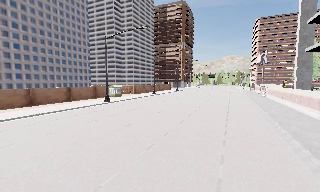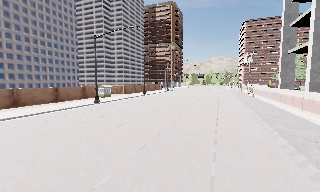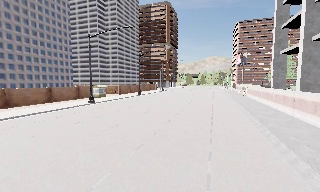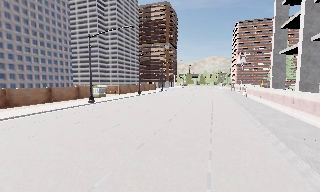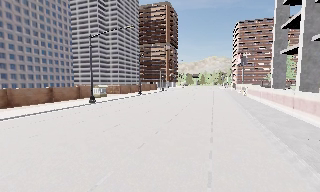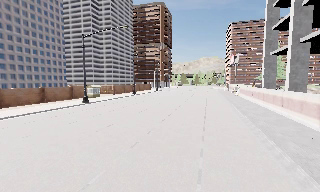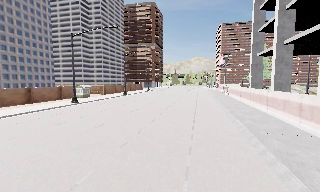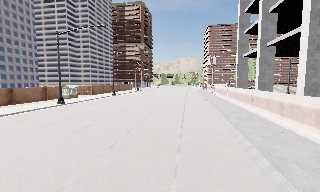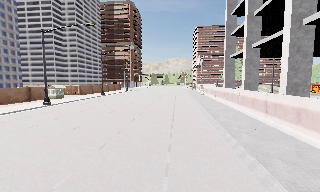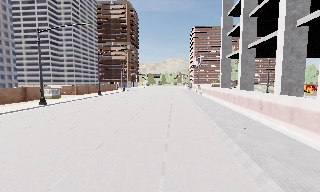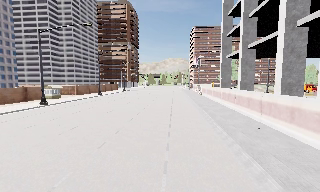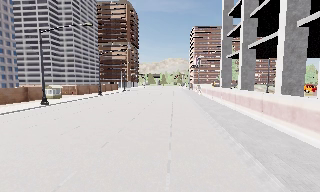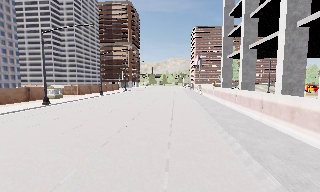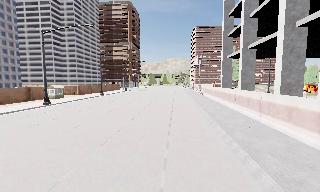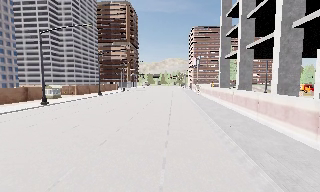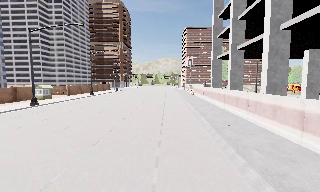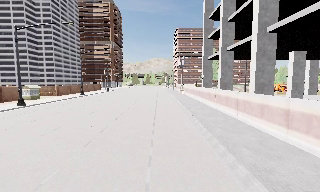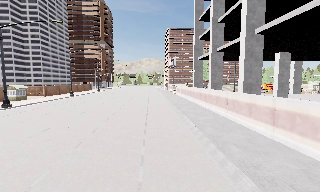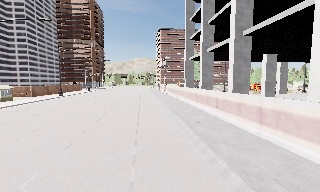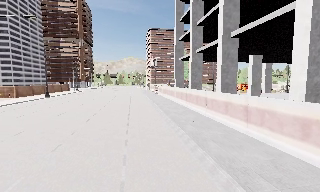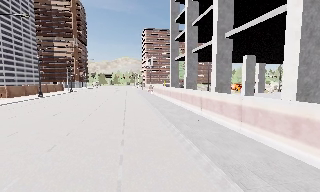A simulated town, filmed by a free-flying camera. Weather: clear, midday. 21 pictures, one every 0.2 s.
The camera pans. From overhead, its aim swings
clockwise.
The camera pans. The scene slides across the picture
to the left.
0.0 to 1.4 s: The camera pans to its right, which is clockwise from overhead, by about 15 degrees. It travels backward, about 0.5 m, so what stands in front gets smaller.
1.4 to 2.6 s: The camera shifts only a little, or ends up much as it began.
2.6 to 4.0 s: The scene slides to the left, as the camera pans about 15 degrees to its right. It travels backward, about 0.5 m, so what stands in front gets smaller.
The film runs backward here.
